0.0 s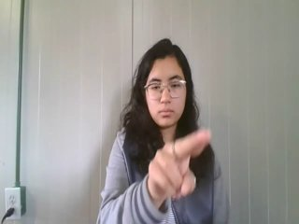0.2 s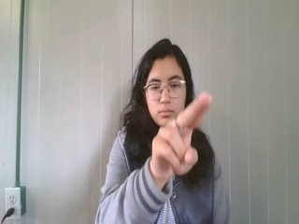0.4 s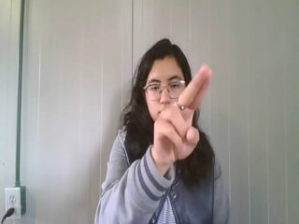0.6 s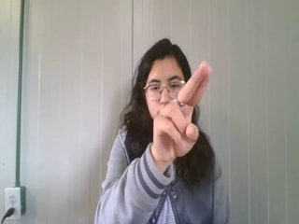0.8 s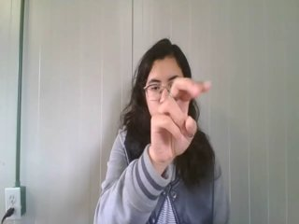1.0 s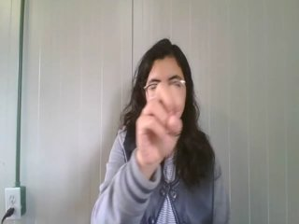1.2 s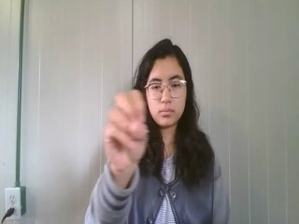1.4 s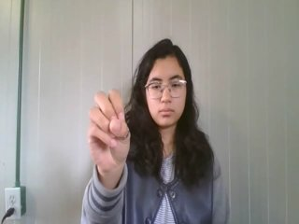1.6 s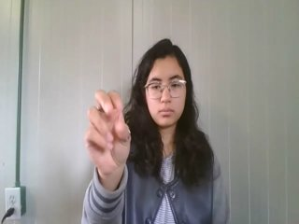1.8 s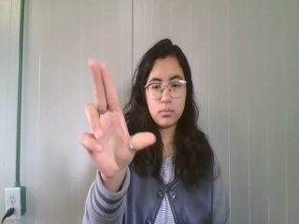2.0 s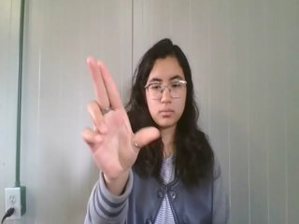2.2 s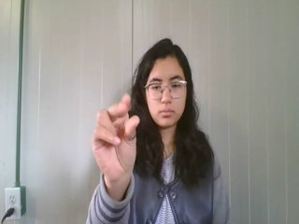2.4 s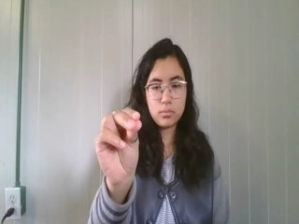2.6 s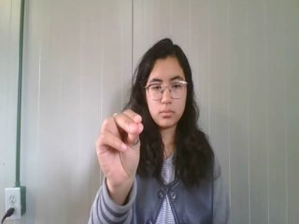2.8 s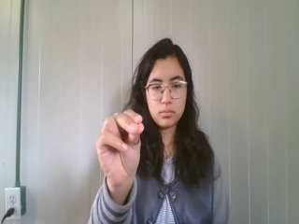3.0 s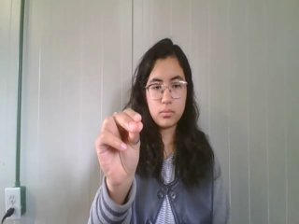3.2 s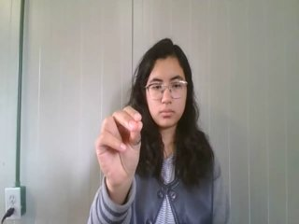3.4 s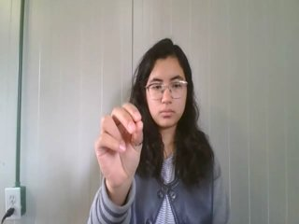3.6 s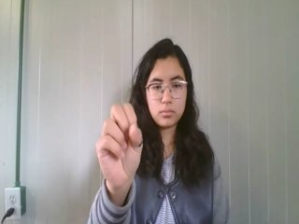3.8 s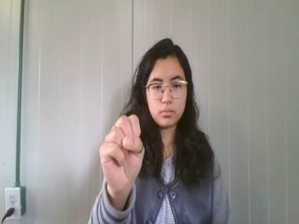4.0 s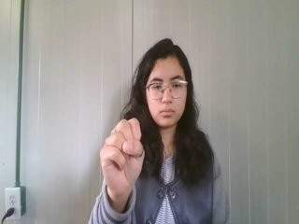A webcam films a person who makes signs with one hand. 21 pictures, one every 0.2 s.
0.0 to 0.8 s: Pointing with two fingers.
0.9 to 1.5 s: Non-gesture.
1.6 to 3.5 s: Zoom out.
3.6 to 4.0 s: Non-gesture.
